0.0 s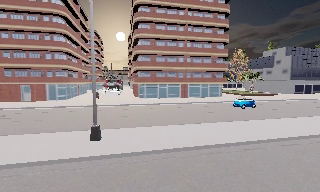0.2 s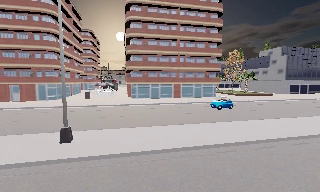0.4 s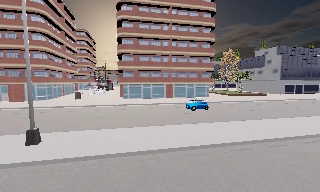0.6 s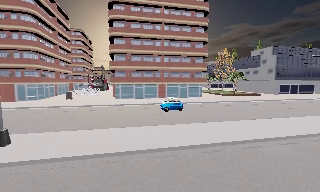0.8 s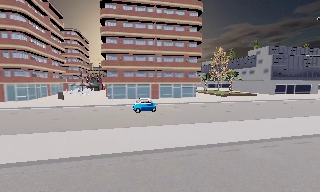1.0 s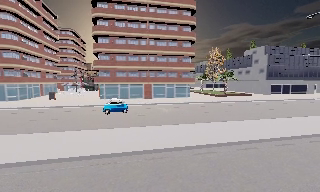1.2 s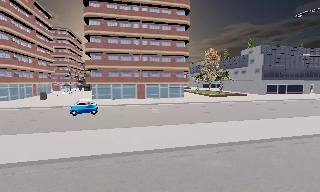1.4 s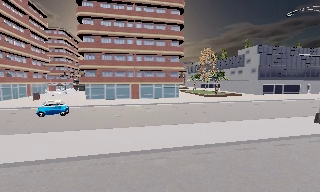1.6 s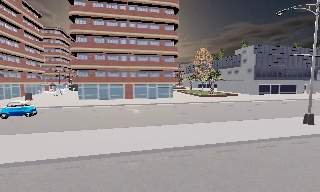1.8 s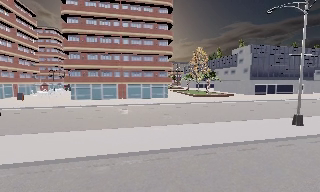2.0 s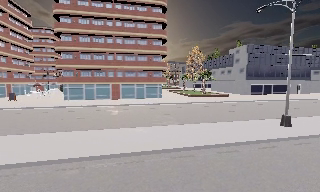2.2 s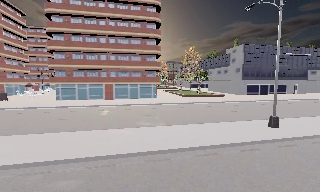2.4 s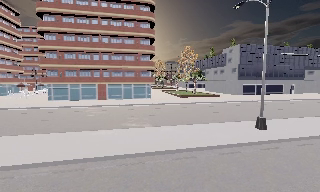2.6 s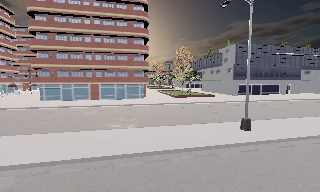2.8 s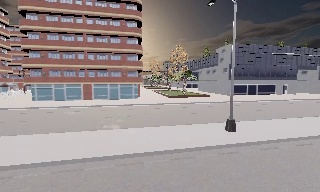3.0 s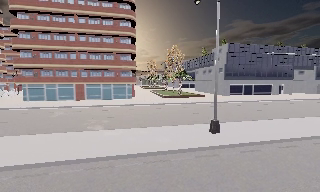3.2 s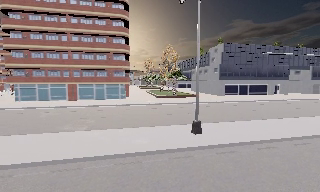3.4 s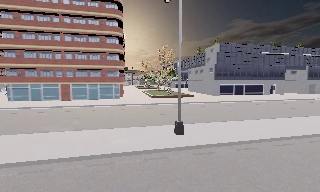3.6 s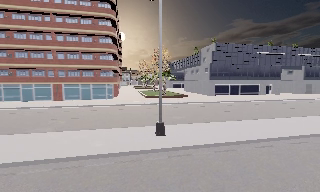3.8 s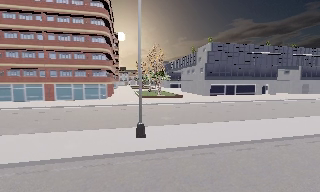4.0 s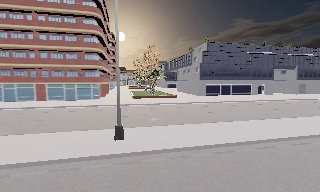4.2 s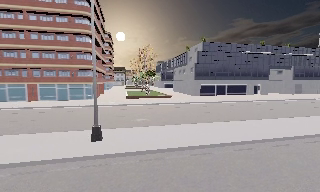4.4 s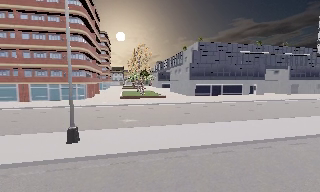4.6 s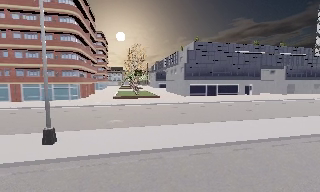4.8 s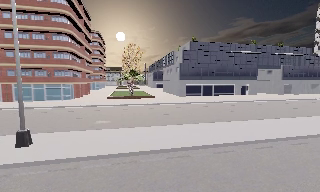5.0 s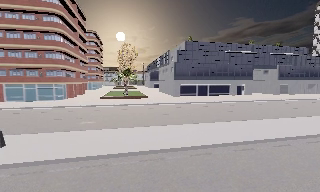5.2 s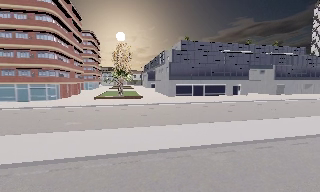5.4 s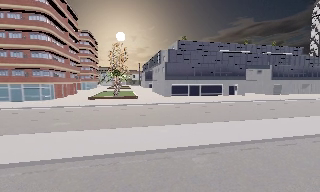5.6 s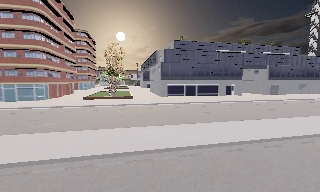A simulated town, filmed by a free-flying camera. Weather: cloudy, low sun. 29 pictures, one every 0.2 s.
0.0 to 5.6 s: The camera travels to its right, about 30 m, so close, fixed things drift to the left.
The film runs forward here.
